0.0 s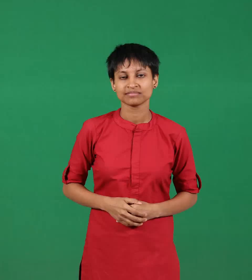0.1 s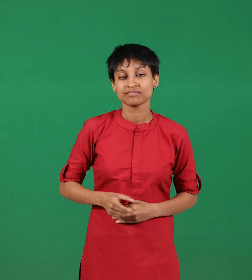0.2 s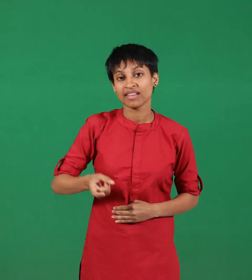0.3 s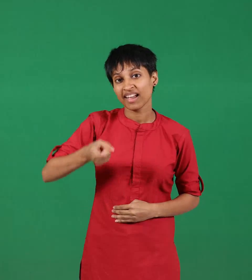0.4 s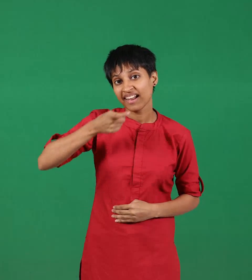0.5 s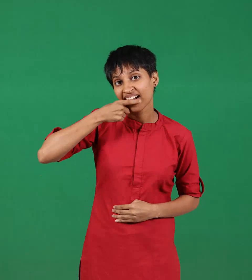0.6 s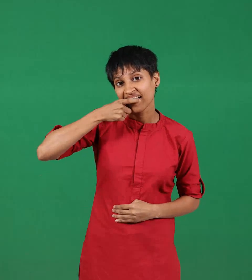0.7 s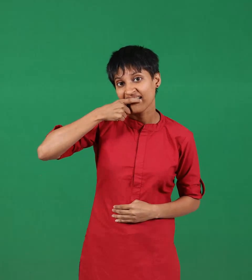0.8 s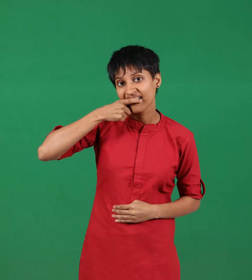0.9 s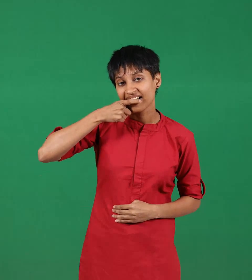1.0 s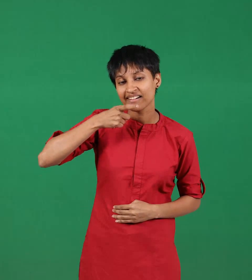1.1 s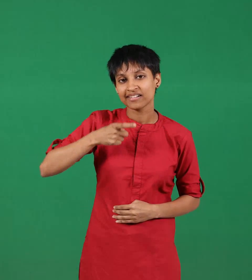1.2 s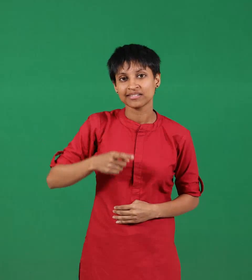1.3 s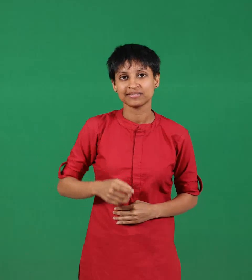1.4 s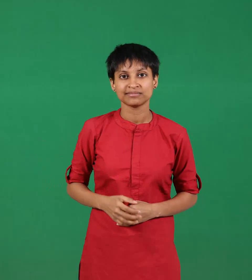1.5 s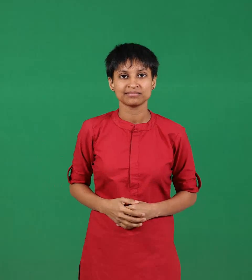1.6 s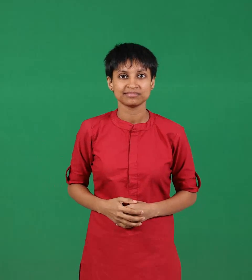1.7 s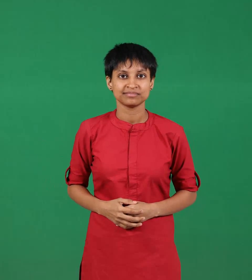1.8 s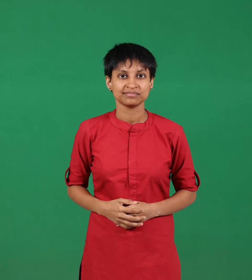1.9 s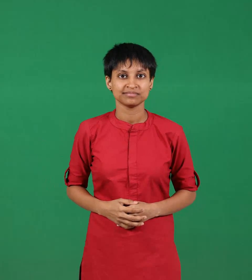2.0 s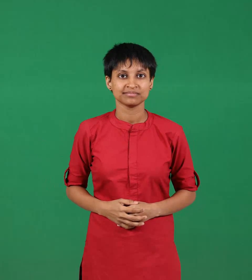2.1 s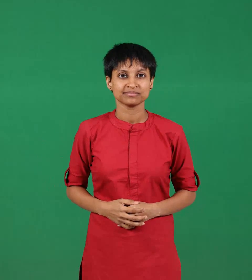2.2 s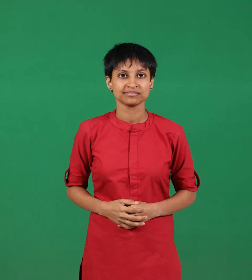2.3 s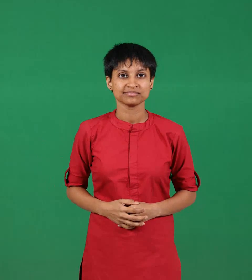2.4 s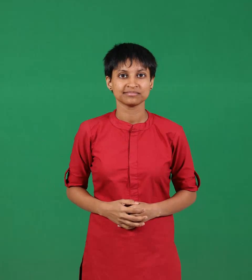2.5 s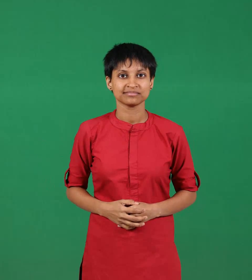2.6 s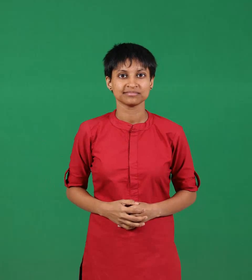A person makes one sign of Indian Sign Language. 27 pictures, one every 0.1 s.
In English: brace
